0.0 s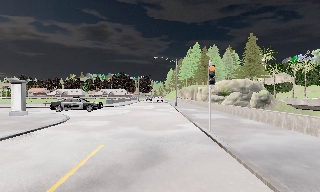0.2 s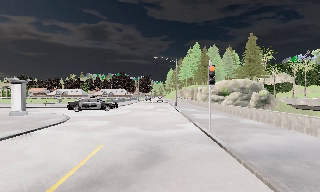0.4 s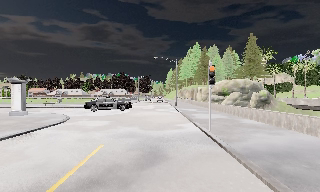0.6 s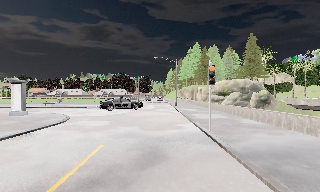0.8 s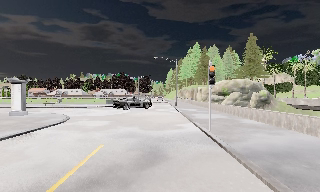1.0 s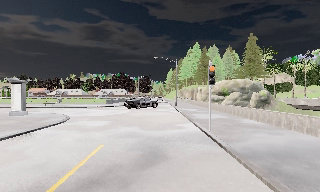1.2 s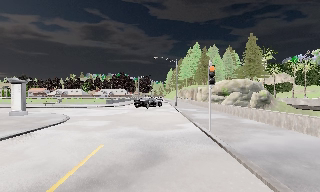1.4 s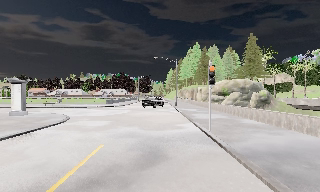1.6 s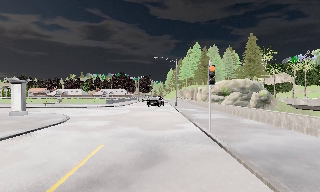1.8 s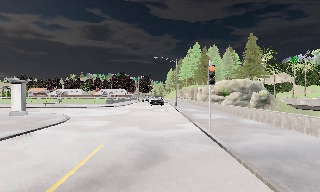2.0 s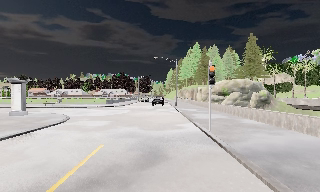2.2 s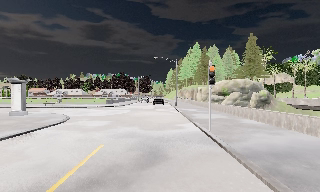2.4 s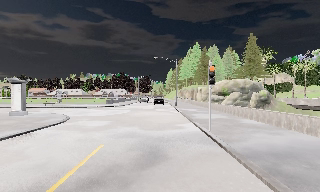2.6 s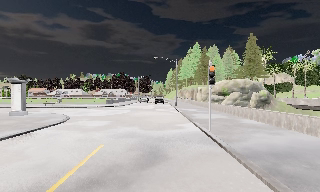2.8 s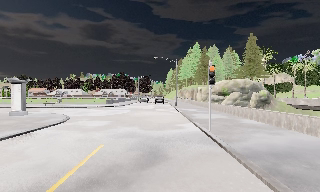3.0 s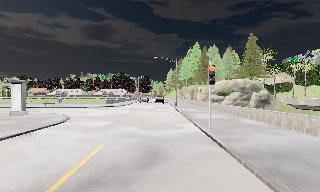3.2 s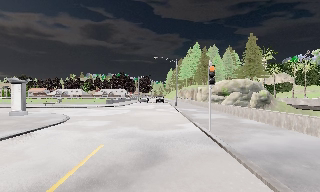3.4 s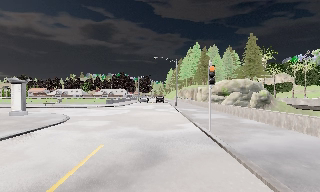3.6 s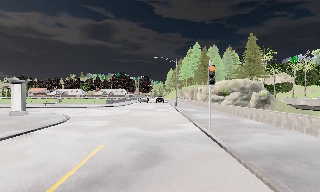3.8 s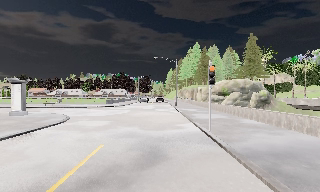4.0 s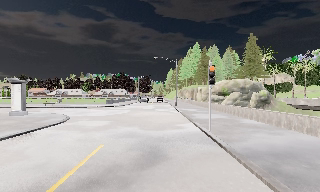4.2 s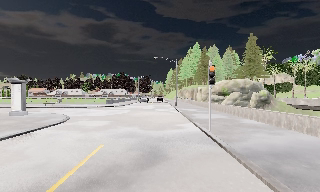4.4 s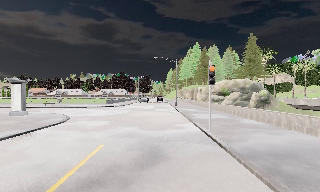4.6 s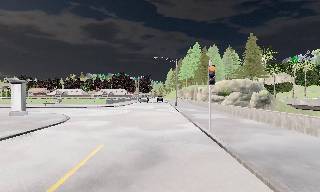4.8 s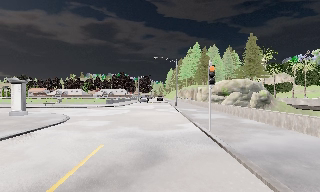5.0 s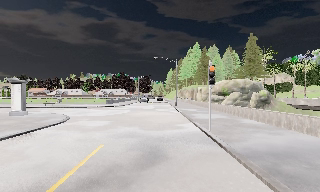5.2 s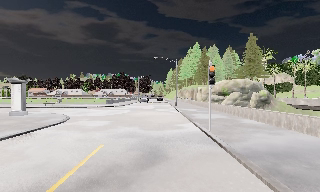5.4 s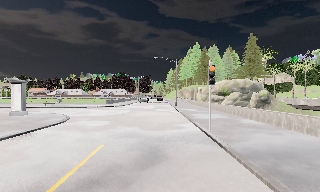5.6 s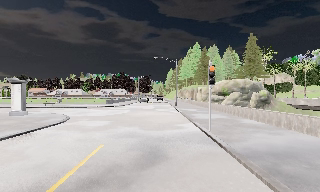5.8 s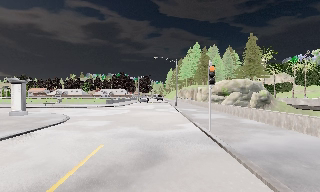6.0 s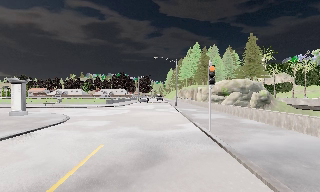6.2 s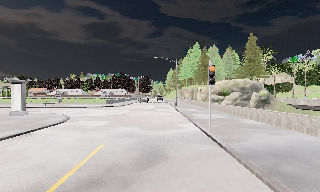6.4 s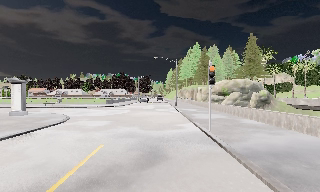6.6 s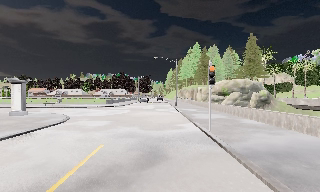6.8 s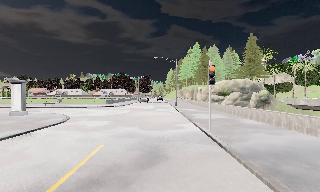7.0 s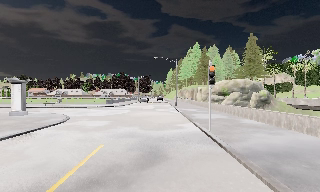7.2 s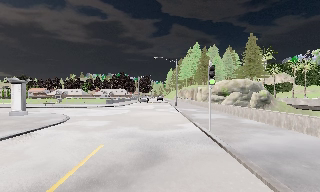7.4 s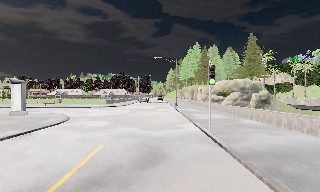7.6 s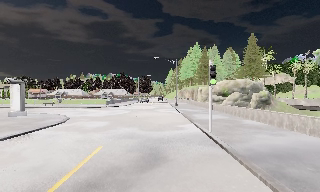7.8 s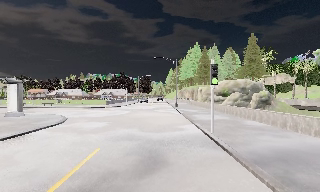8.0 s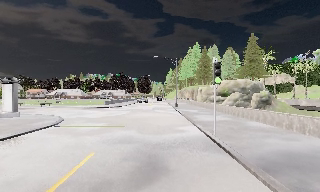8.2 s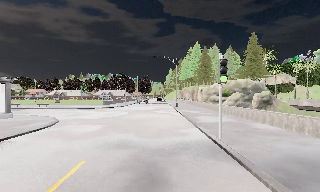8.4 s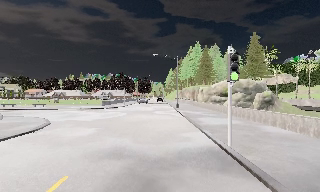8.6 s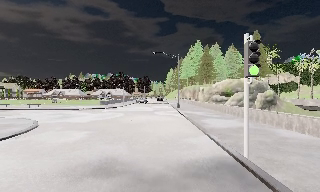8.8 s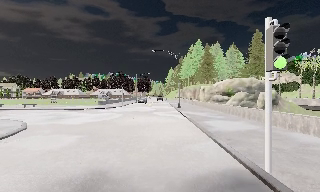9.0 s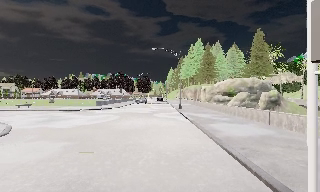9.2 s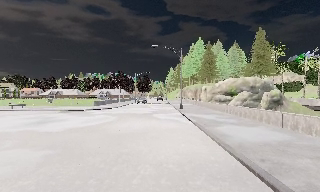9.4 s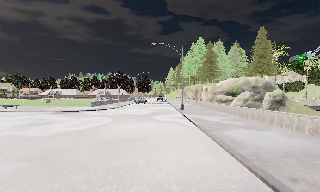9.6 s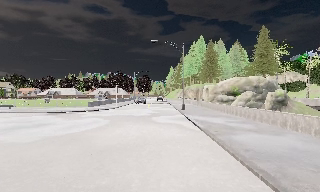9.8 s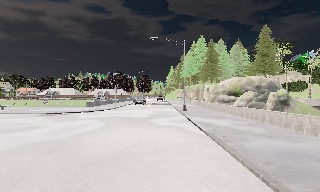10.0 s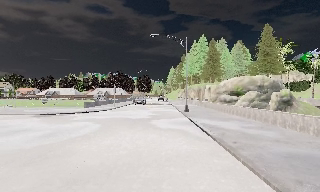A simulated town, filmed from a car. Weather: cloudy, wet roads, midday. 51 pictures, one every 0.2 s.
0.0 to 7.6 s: The camera keeps its place and its aim.
7.6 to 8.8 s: The camera travels forward, about 4 m, so what stands in front looms larger. It gains speed.
8.8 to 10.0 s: The camera travels forward, about 5 m, so what stands in front looms larger.
The film runs forward here.
